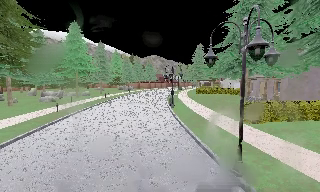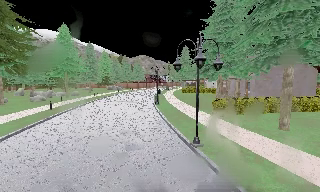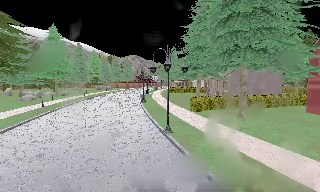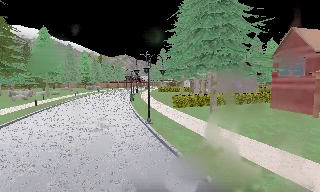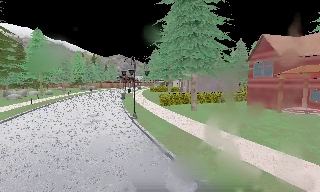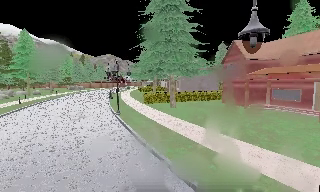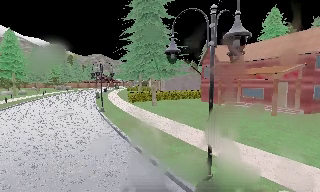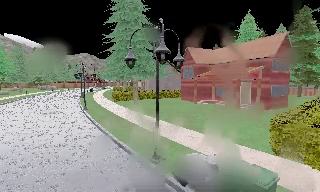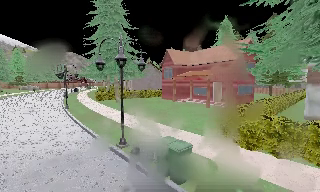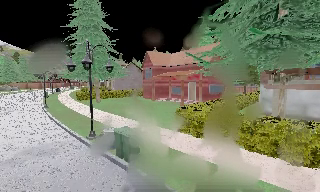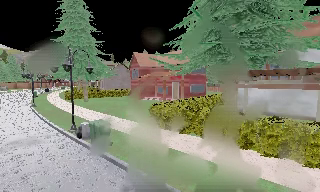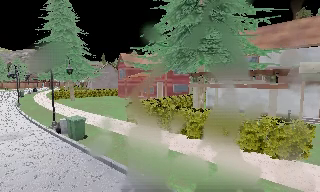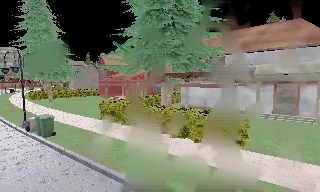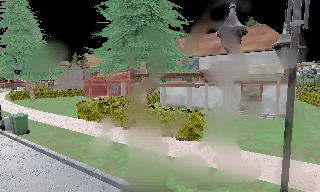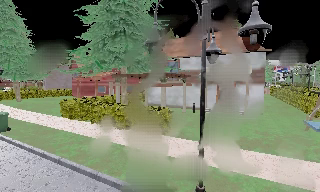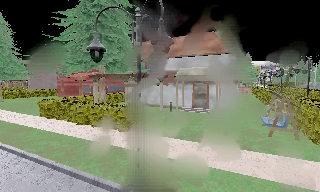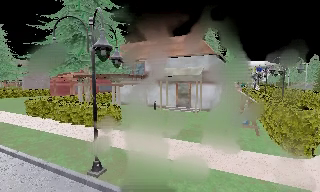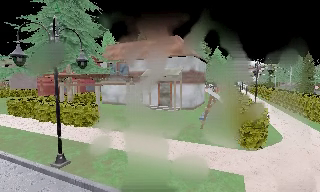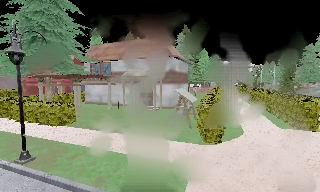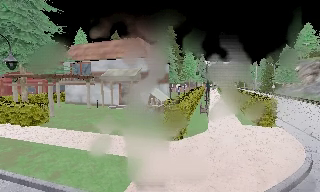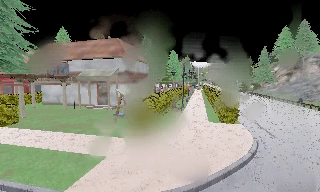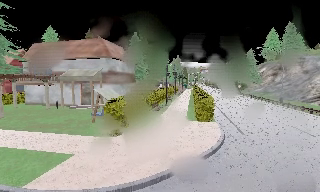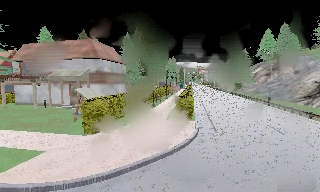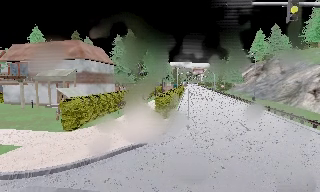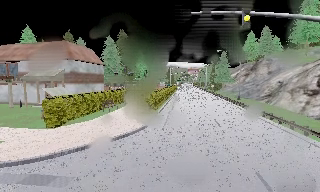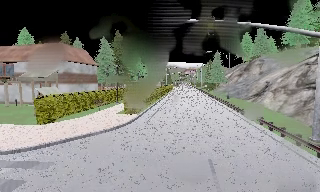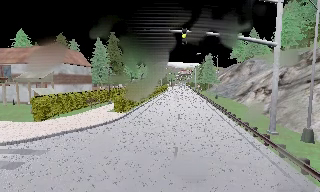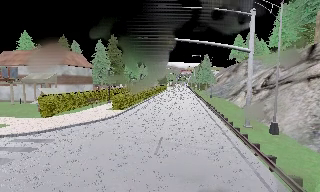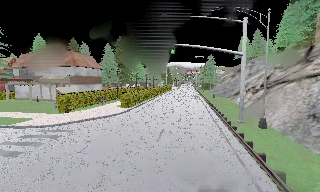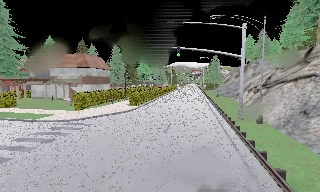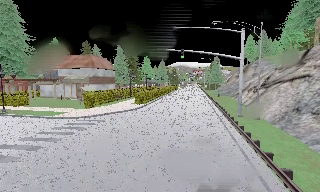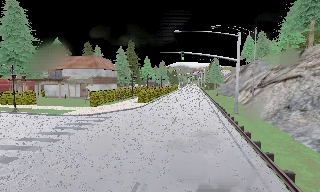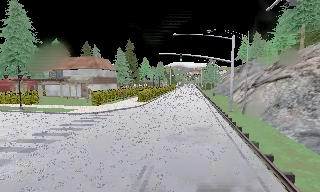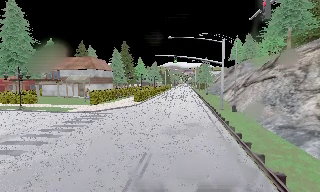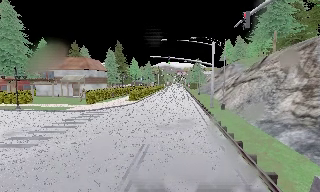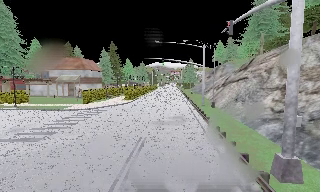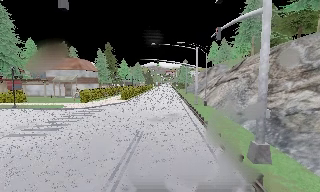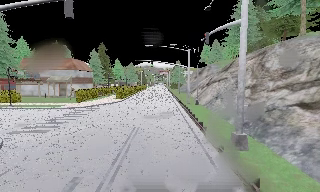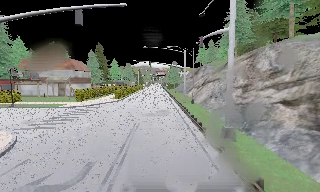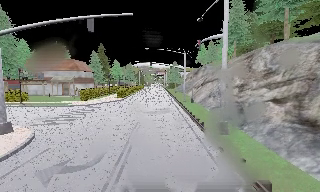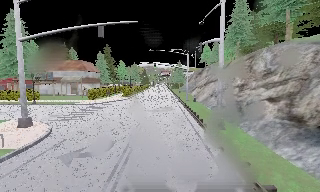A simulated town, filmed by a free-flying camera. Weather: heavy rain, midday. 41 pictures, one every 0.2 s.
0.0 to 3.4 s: The scene slides to the left, as the camera pans about 50 degrees to its right. It travels backward and to its right, about 30 m.
3.4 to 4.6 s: The scene slides to the left, as the camera pans about 15 degrees to its right. It travels to its right, about 8 m, so close, fixed things drift to the left.
4.6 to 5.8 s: The camera travels backward and to its right, about 8 m, so what stands in front gets smaller.
5.8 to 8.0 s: The camera pans to its right, which is clockwise from overhead, by about 10 degrees. It travels backward, about 11 m, so what stands in front gets smaller.
The film runs backward here.
